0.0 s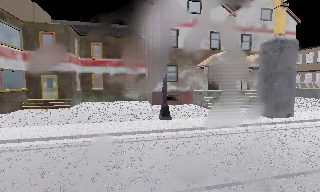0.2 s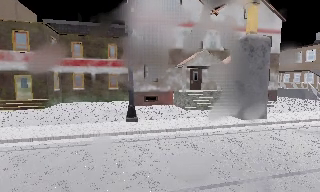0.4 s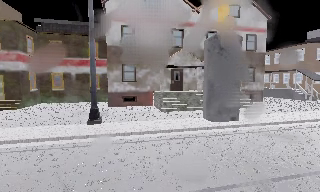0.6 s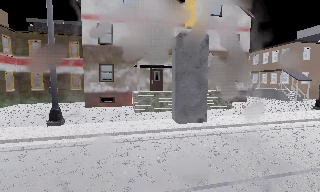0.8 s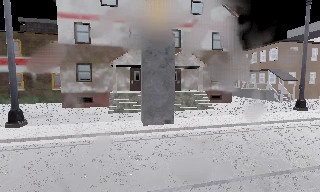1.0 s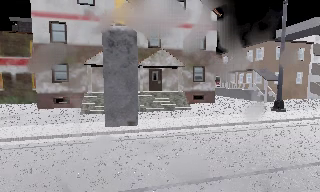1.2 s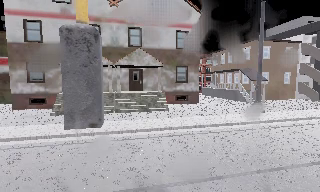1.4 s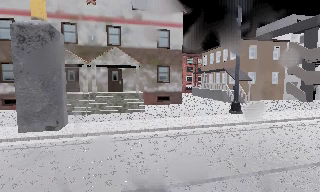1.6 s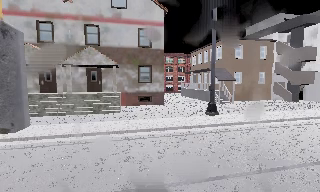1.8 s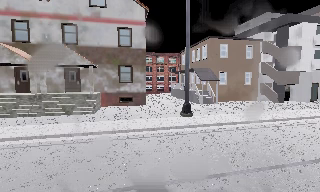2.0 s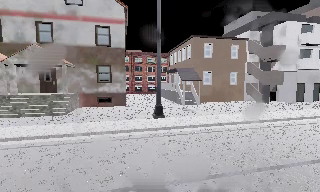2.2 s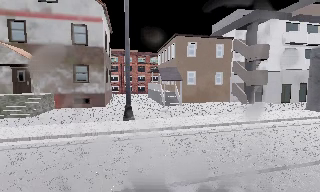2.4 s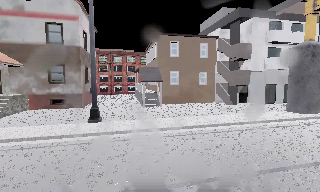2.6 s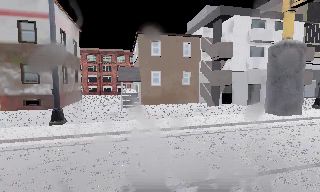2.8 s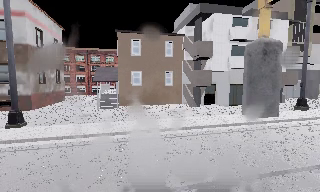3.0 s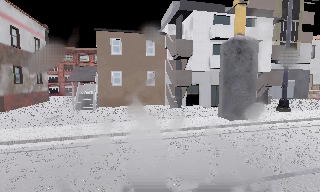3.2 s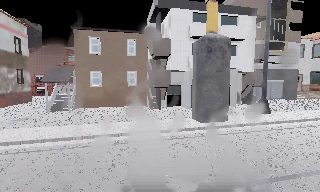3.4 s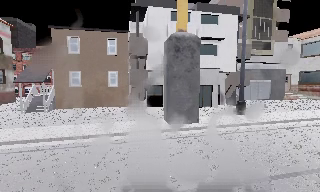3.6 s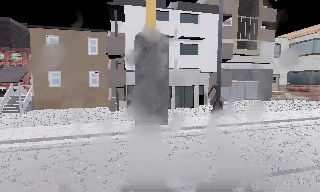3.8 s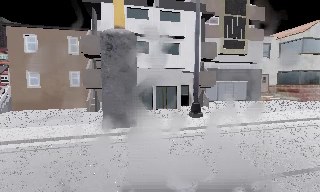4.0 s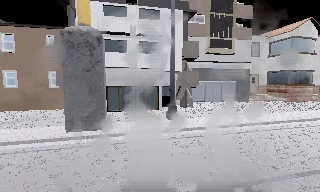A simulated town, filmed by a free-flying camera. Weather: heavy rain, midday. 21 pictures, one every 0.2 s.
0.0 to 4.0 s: The camera travels to its right, about 40 m, so close, fixed things drift to the left.
The film runs backward here.
